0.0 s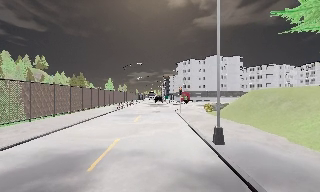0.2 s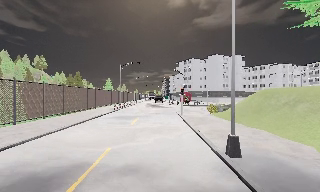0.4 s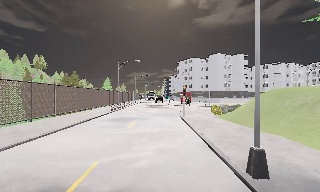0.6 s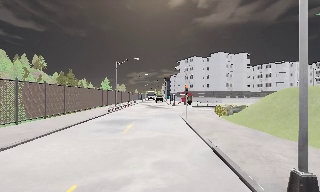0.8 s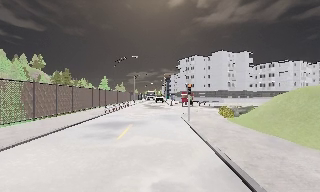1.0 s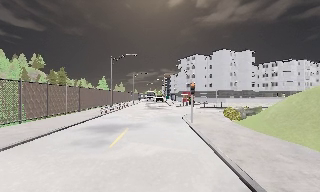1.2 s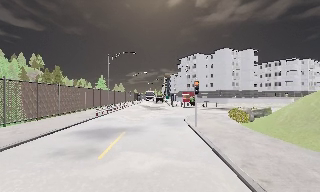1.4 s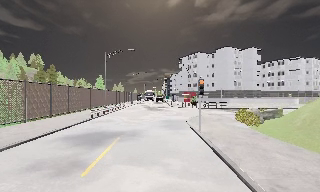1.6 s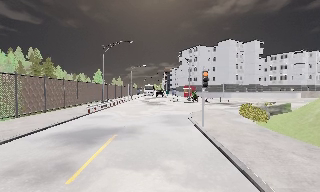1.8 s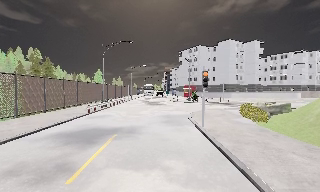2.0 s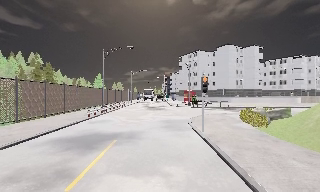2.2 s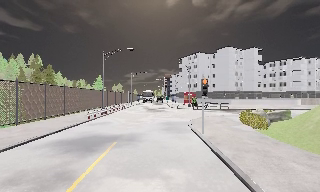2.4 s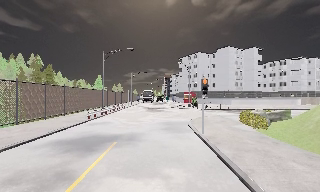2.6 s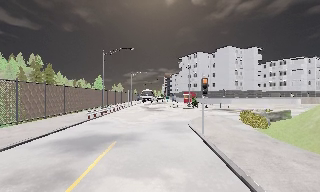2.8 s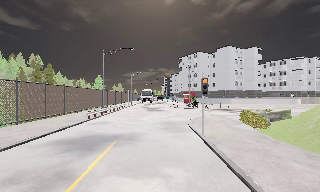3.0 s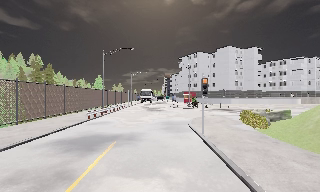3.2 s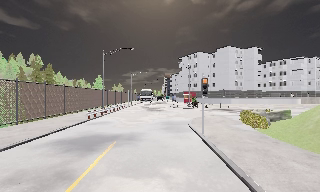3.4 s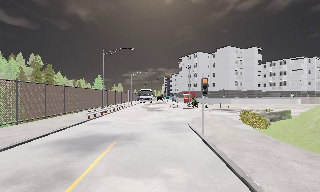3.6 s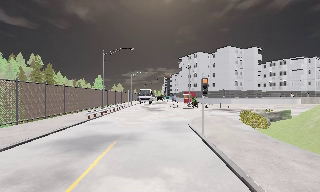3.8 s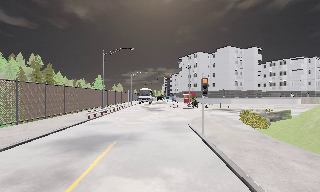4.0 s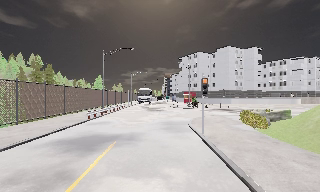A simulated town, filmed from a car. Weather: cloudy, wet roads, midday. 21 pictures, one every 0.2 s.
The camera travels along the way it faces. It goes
forward.
0.0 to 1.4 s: The camera travels forward, about 9 m, so what stands in front looms larger.
1.4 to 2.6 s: The camera travels forward, about 0.5 m, so what stands in front looms larger. It loses speed.
2.6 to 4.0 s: The camera keeps its place and its aim.
The film runs forward here.
